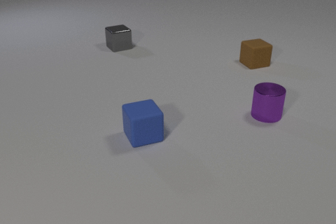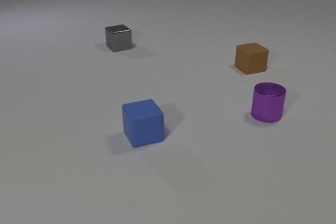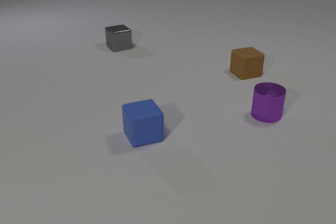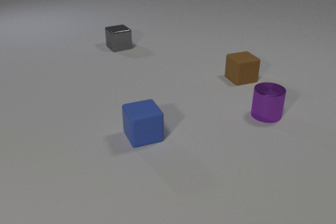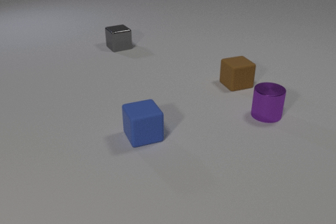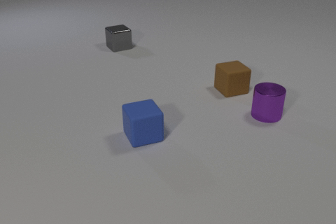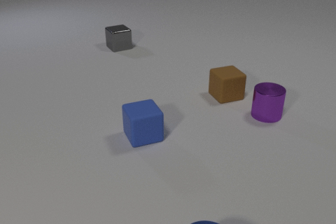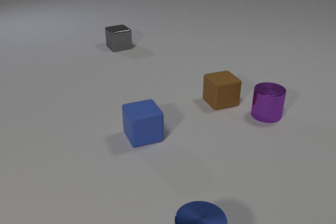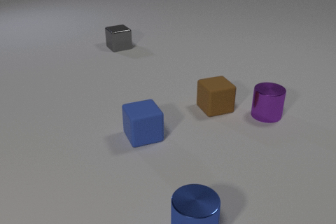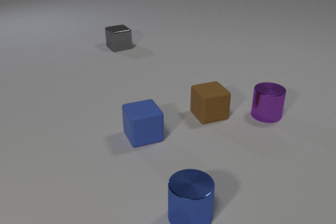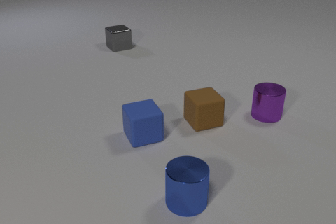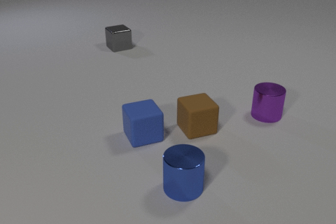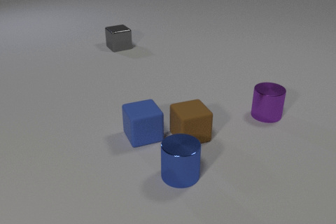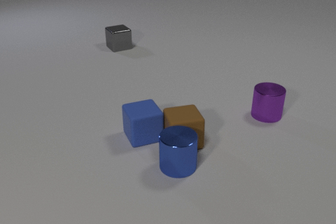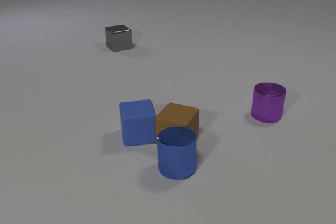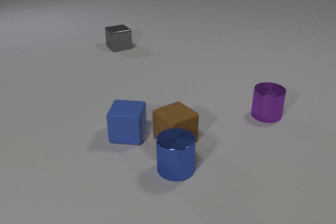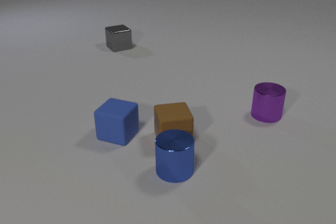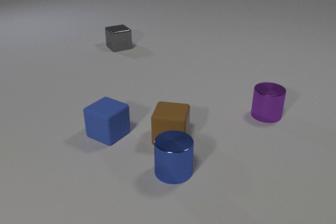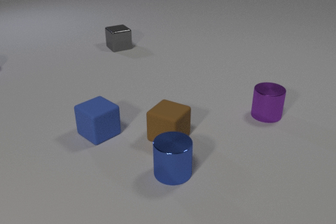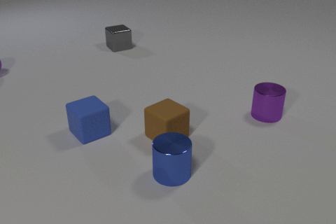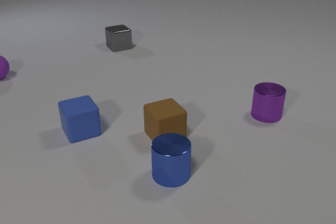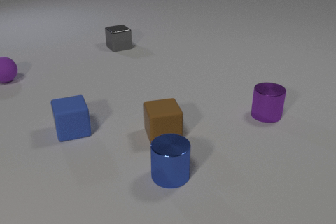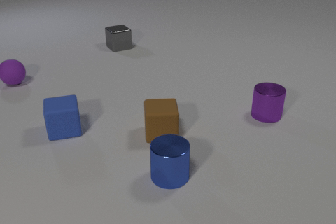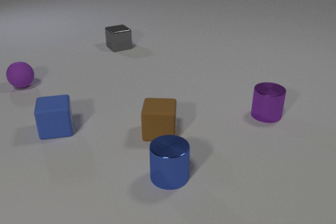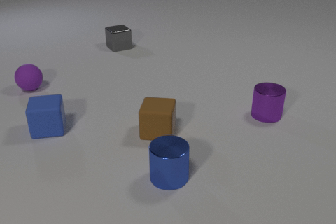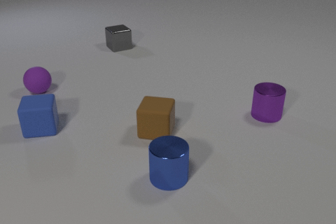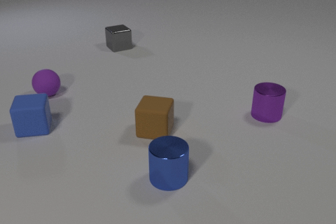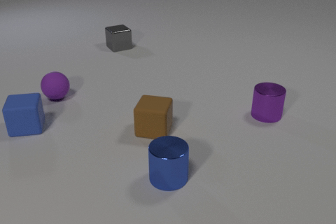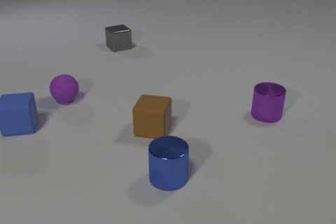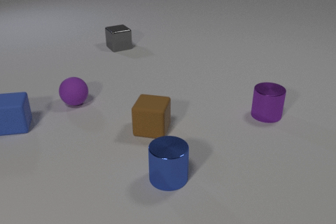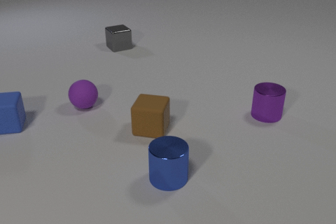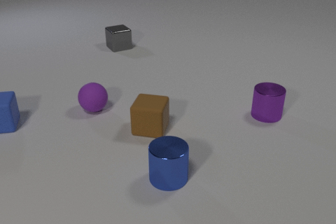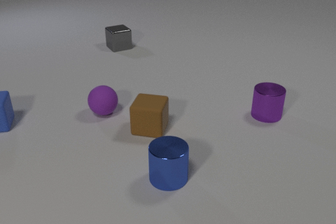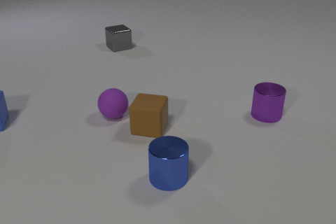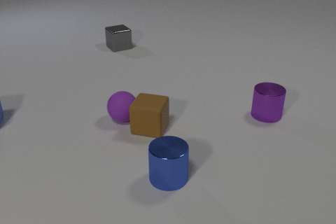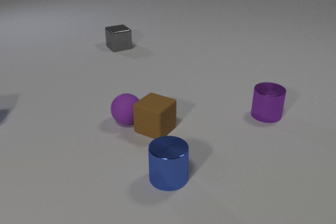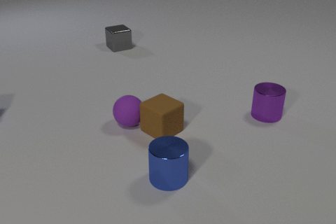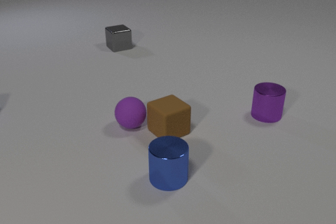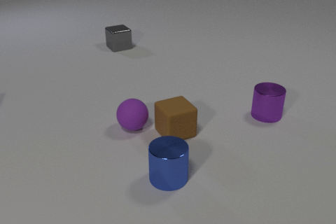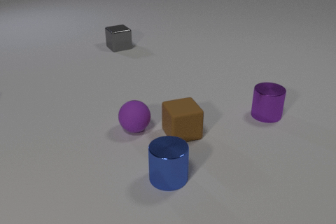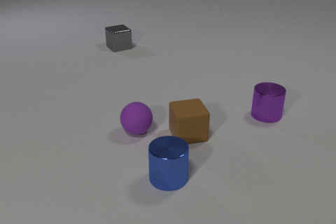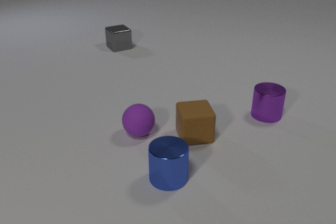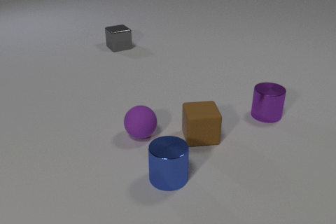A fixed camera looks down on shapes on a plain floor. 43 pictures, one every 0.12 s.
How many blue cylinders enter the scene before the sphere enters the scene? 1.
What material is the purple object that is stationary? metal.
What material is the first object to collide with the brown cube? metal.
0.00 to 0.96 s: The blue metal cylinder comes in at the bottom edge, slides away from the camera. The brown rubber cube slides toward the camera.
0.96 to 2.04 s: The blue metal cylinder slides away from the camera. The brown rubber cube slides toward the camera and to the left. The blue rubber cube slides to the left, spins so that its near face slides to the left, clockwise seen from above. The blue metal cylinder and the brown rubber cube collide. The brown rubber cube and the blue rubber cube collide.
2.04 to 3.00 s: The blue metal cylinder slides toward the camera. The brown rubber cube slides to the left and away from the camera. The blue rubber cube slides to the left, spins clockwise seen from above by about 45 degrees, its near face sliding to the left. The purple rubber sphere comes in at the left edge, rolls toward the camera and to the right.
3.00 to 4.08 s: The brown rubber cube slides to the left. The blue rubber cube slides to the left and away from the camera. The purple rubber sphere rolls to the right and toward the camera. The brown rubber cube and the purple rubber sphere collide.
4.08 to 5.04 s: The brown rubber cube slides to the right. The blue rubber cube leaves at the left edge. The purple rubber sphere rolls toward the camera and to the right.
